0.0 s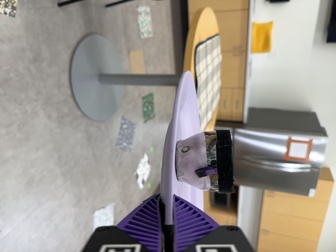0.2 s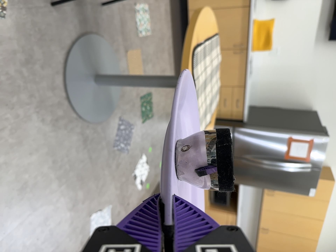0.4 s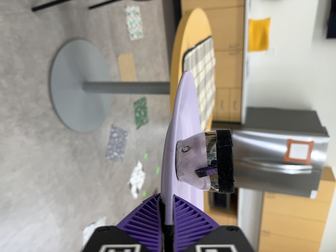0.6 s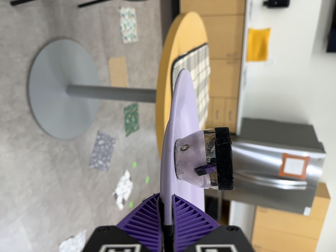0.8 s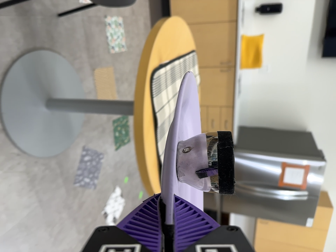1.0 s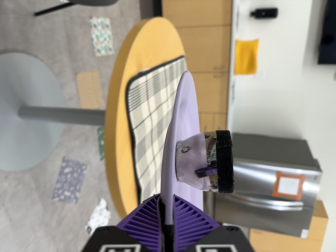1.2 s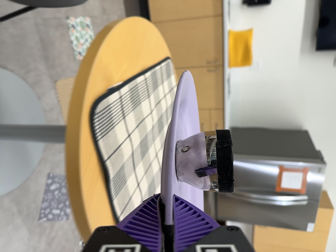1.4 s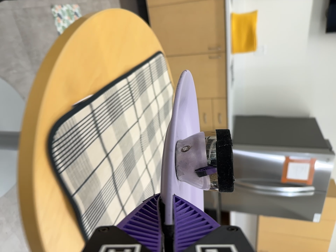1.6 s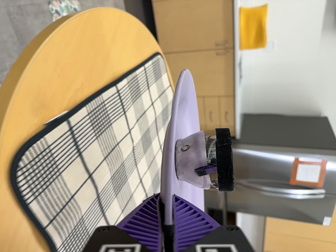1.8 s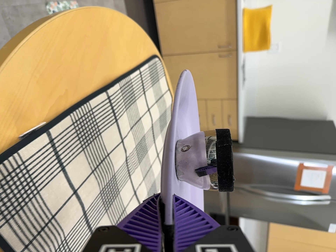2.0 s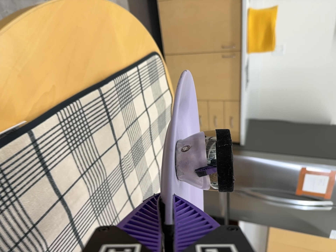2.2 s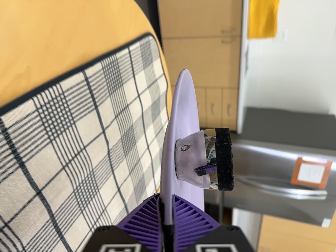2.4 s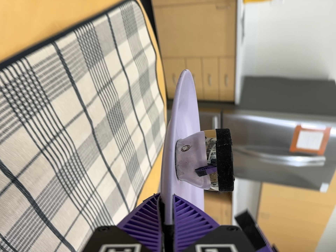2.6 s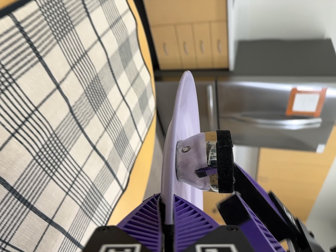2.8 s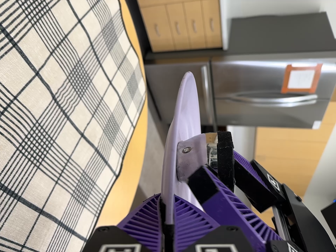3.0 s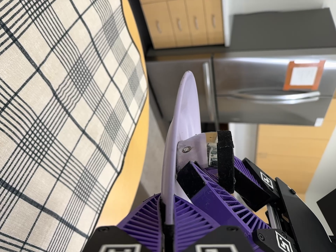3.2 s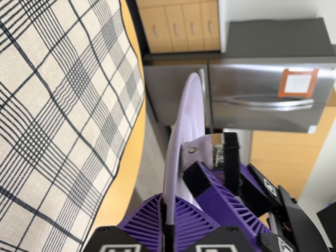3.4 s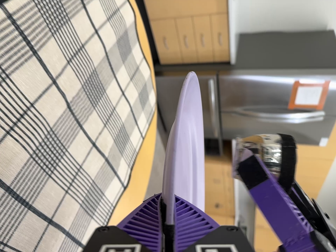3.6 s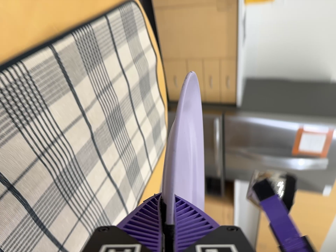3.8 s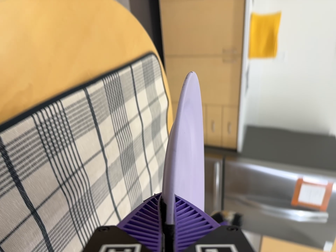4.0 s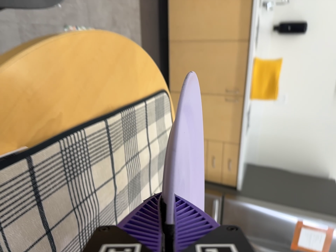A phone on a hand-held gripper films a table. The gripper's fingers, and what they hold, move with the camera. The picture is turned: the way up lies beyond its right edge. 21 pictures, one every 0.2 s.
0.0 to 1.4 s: The camera travels forward, toward the top of its view and to its right, about 80 cm, so what stands in front looms larger.
1.4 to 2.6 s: The camera travels forward and to its right, about 28 cm, so what stands in front looms larger. Its aim tips toward the bottom of its view by about 15 degrees.
2.6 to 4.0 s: The camera travels backward and to its left, about 12 cm, so what stands in front gets smaller. Its aim tips toward the top of its view by about 25 degrees, and the scene shifts downward. It rolls about its line of sight by about 15 degrees, and the scene rotates clockwise.
The film runs forward here.
